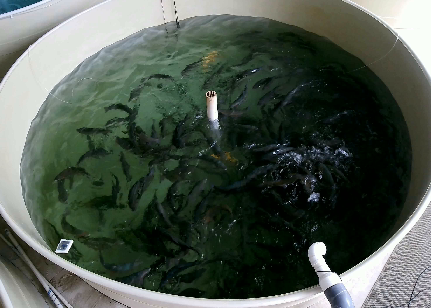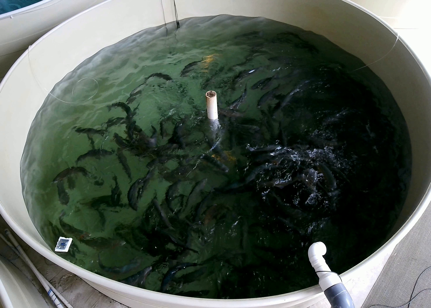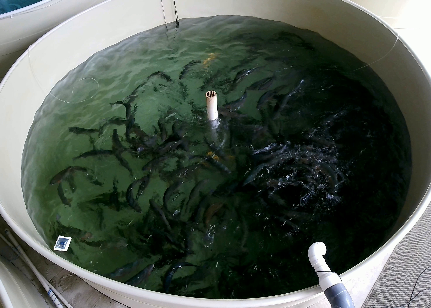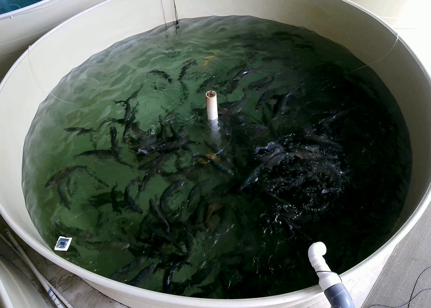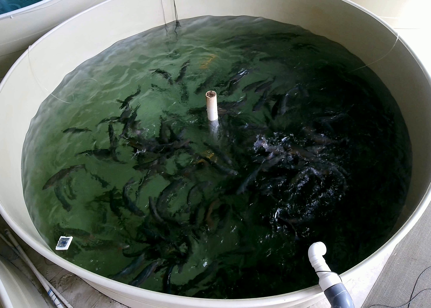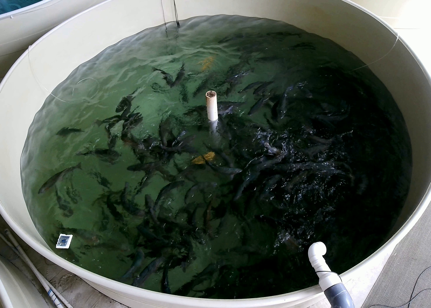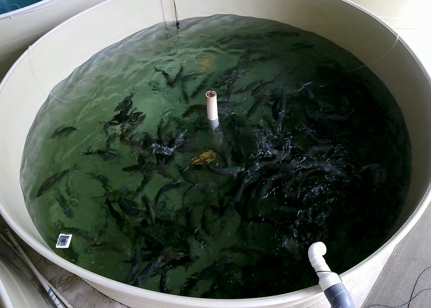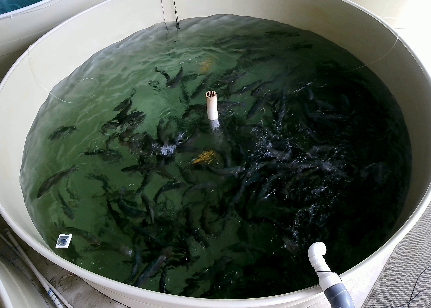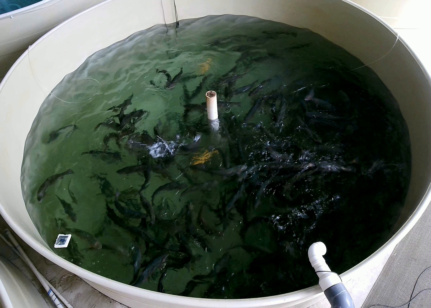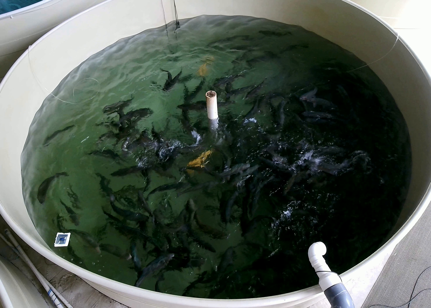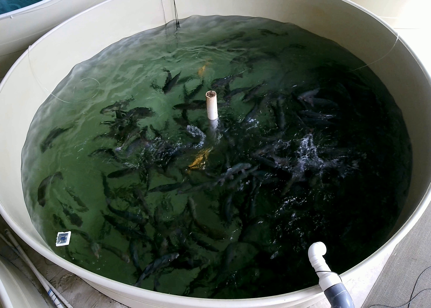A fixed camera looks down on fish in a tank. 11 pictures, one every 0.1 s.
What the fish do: Weak feeding.
